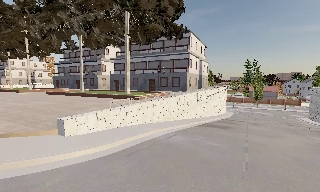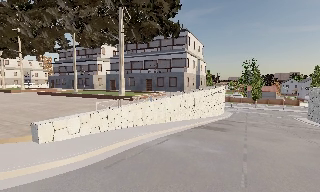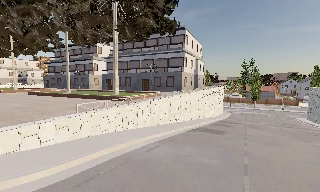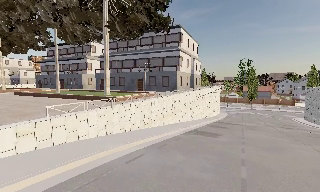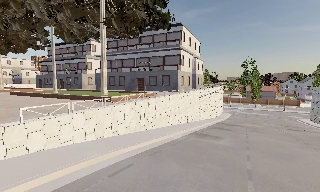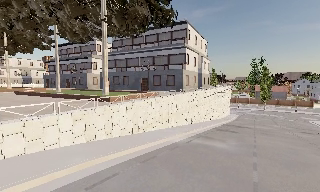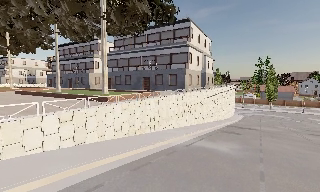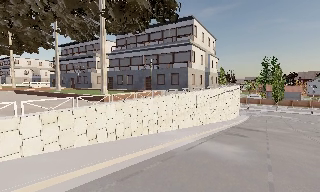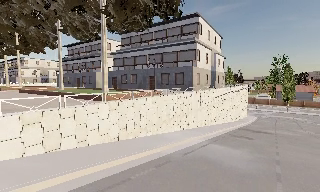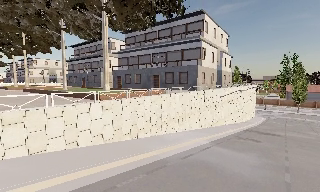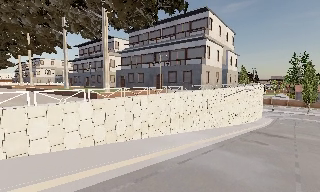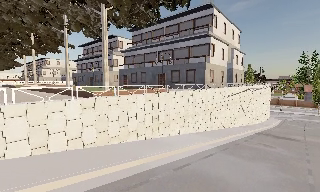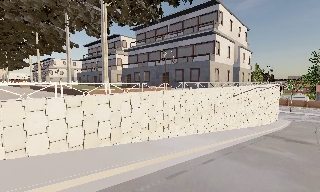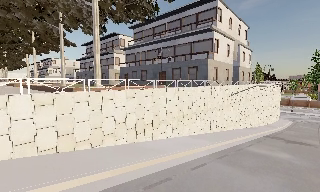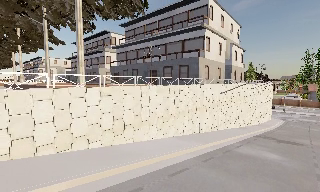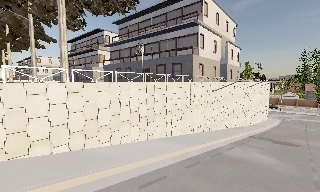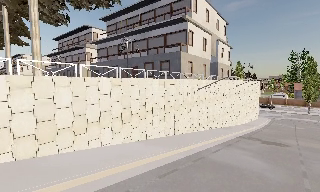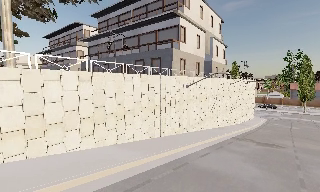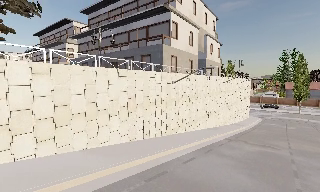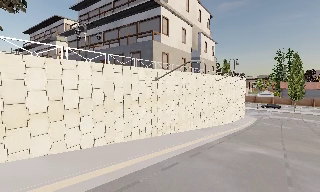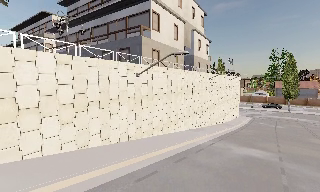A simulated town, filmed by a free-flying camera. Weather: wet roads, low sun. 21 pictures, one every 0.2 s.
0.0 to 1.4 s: The camera travels forward and to its right, about 6 m, so what stands in front looms larger.
1.4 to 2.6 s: The camera pans to its left, which is counterclockwise from overhead, by about 10 degrees. It travels forward and to its right, about 4.5 m, so what stands in front looms larger.
2.6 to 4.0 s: The camera travels forward and to its right, about 8 m, so what stands in front looms larger.
The film runs backward here.
